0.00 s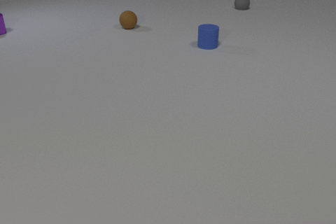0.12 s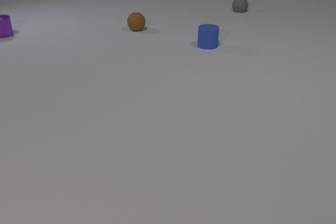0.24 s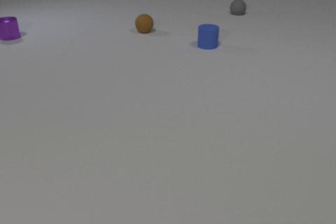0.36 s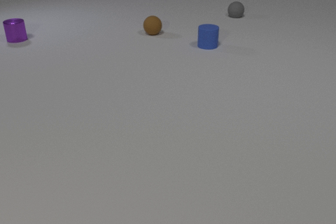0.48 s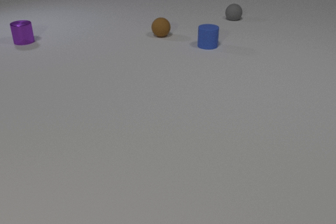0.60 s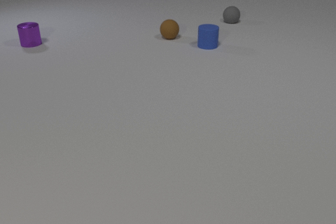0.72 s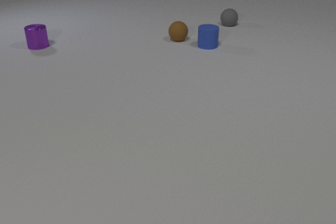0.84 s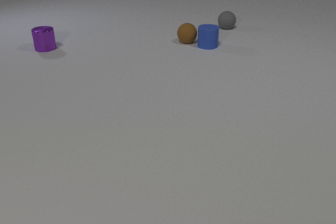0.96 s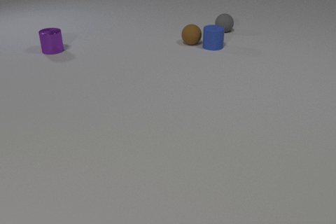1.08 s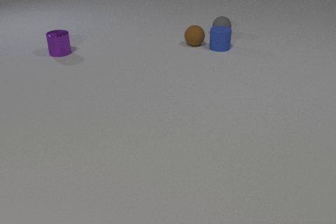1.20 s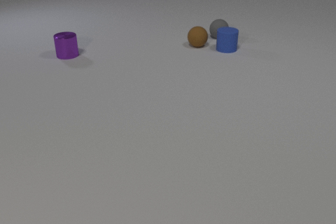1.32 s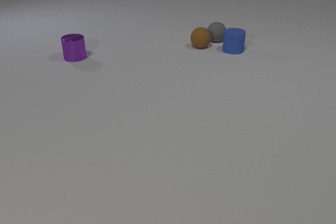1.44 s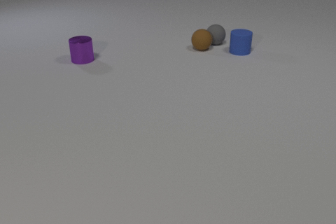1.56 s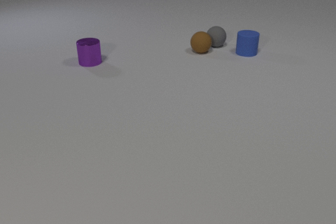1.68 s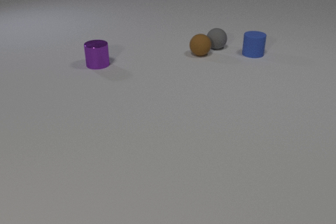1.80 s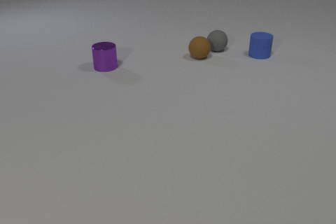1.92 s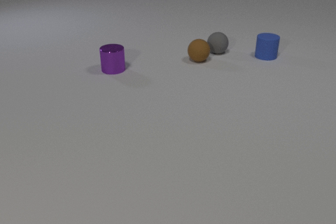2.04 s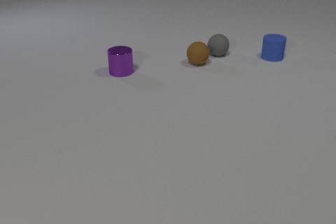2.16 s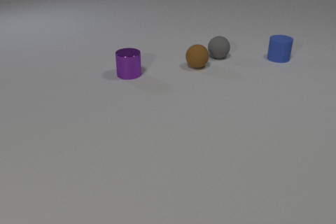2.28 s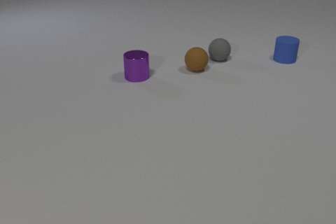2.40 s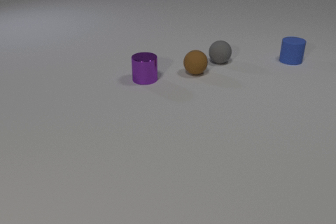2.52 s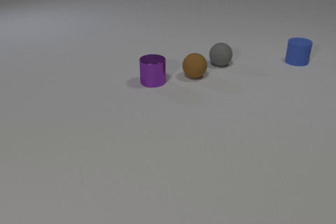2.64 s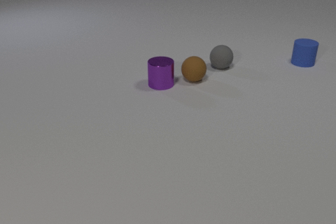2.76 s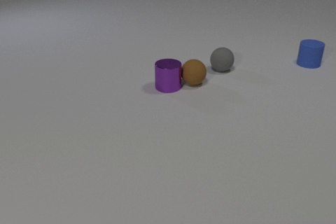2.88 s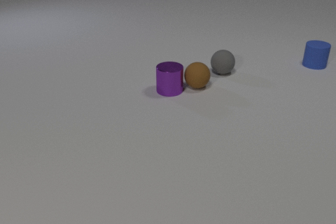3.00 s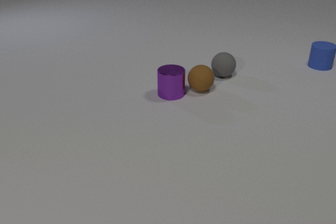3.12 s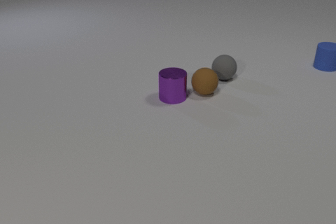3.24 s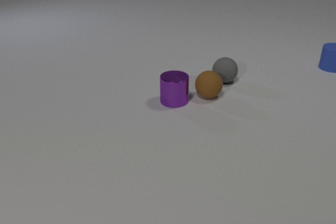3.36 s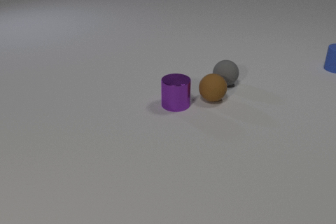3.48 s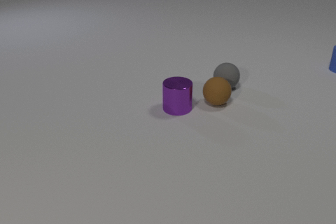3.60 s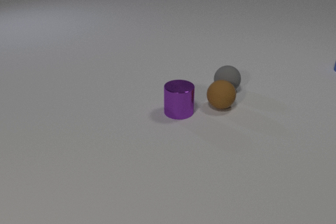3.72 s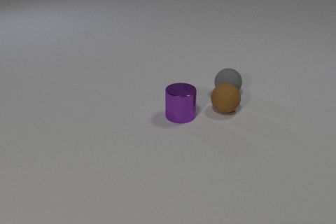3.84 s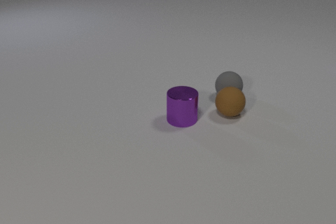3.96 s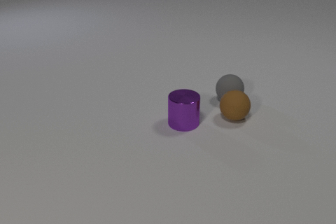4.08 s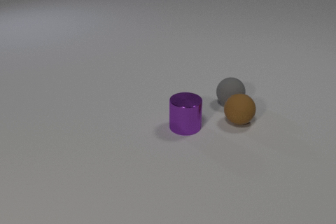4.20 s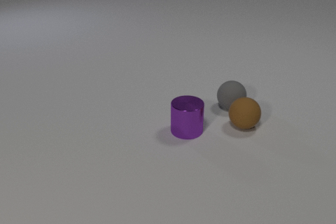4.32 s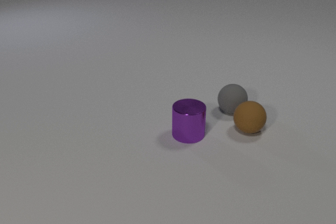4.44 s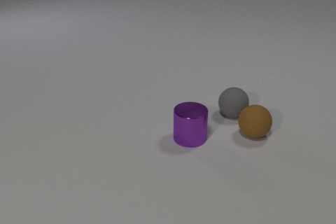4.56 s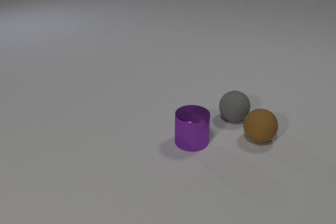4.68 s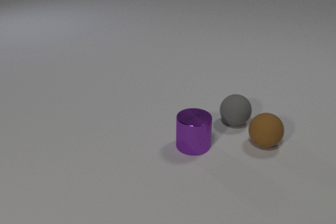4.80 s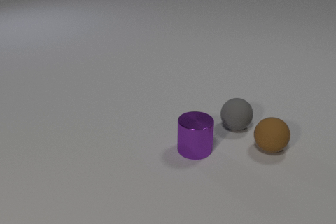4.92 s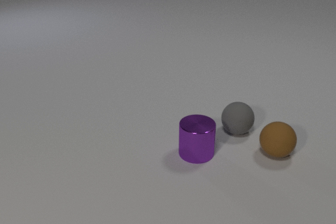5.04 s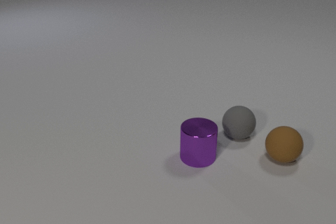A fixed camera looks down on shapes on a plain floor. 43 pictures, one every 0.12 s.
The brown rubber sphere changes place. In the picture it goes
toward the camera.
The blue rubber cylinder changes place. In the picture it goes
to the right.
0.00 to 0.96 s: The brown rubber sphere rolls to the right and toward the camera. The blue rubber cylinder slides to the right. The gray rubber sphere rolls toward the camera. The purple metal cylinder slides toward the camera and to the right. The brown rubber sphere and the blue rubber cylinder collide.
0.96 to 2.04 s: The brown rubber sphere rolls toward the camera. The blue rubber cylinder slides to the right. The gray rubber sphere rolls toward the camera. The purple metal cylinder slides toward the camera and to the right. The brown rubber sphere and the gray rubber sphere collide.
2.04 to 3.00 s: The brown rubber sphere rolls toward the camera. The blue rubber cylinder slides to the right. The gray rubber sphere rolls toward the camera. The purple metal cylinder slides toward the camera and to the right. The brown rubber sphere and the purple metal cylinder collide.
3.00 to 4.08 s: The brown rubber sphere rolls toward the camera and to the right. The blue rubber cylinder slides to the right, leaves at the right edge. The gray rubber sphere rolls toward the camera. The purple metal cylinder slides toward the camera.
4.08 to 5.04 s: The brown rubber sphere rolls toward the camera and to the right. The gray rubber sphere rolls toward the camera. The purple metal cylinder slides toward the camera.
How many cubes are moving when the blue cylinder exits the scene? 0.
What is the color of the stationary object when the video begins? blue.
How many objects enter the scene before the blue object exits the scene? 0.
